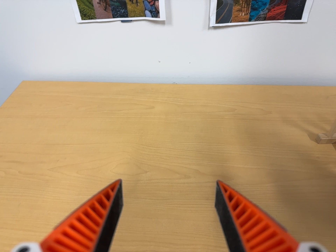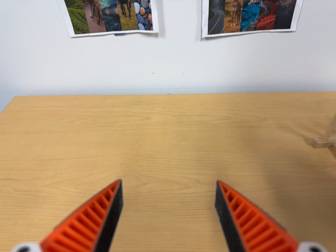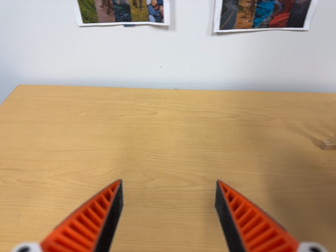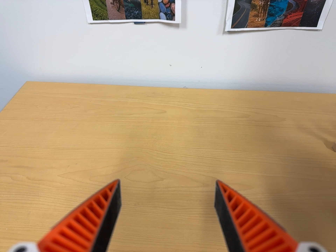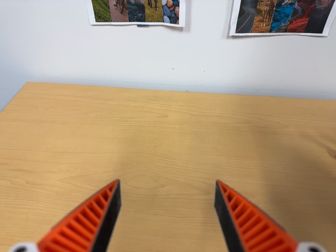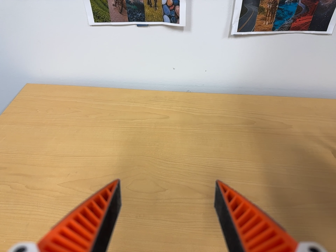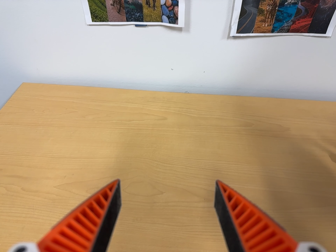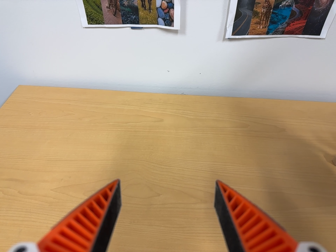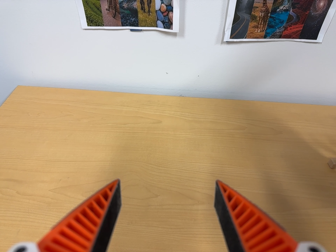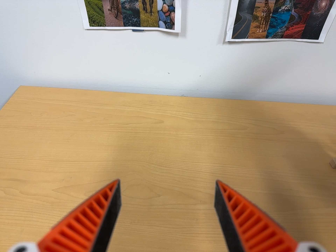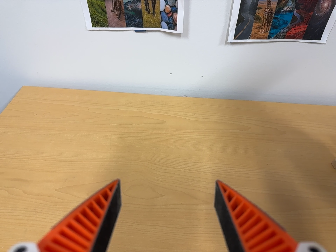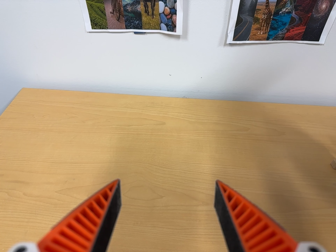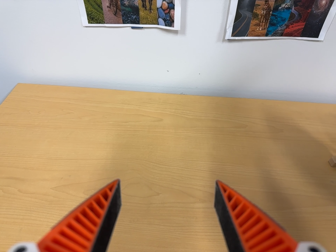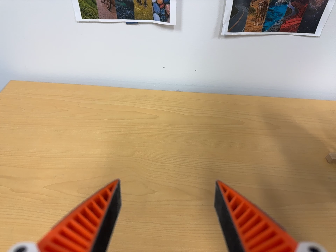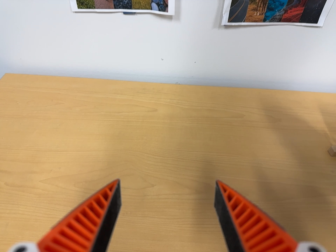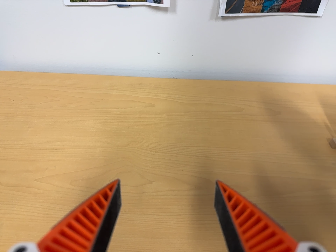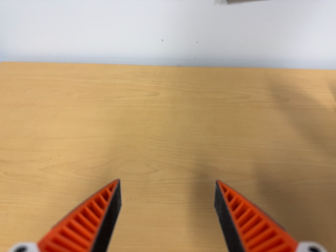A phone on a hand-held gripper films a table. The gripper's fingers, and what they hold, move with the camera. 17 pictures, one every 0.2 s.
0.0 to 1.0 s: The camera travels to its left, about 6 cm, so close, fixed things drift to the right.
1.0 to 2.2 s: The camera shifts only a little, or ends up much as it began.
2.2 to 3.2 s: The camera travels forward, about 5 cm, so what stands in front looms larger.
The film runs forward here.
